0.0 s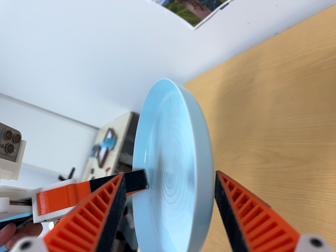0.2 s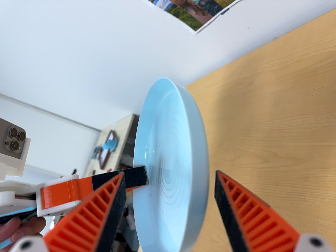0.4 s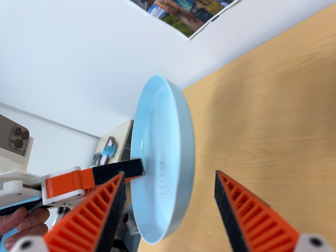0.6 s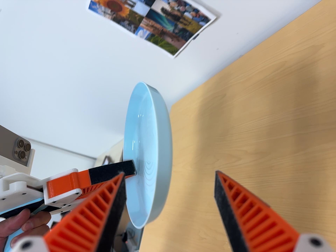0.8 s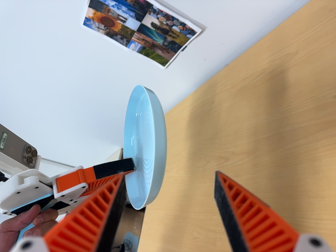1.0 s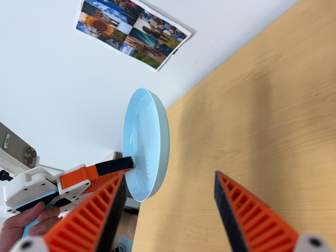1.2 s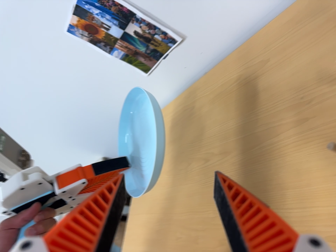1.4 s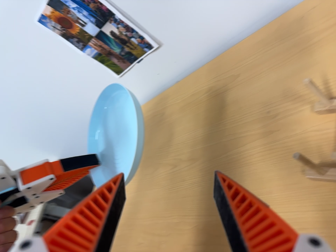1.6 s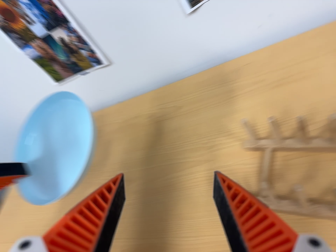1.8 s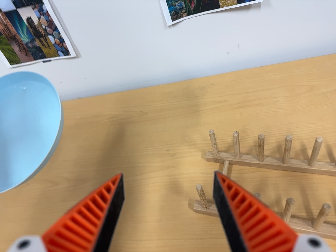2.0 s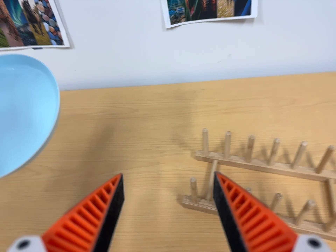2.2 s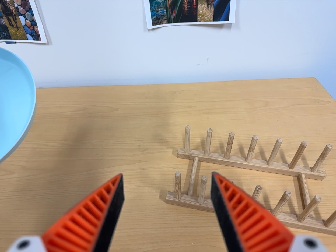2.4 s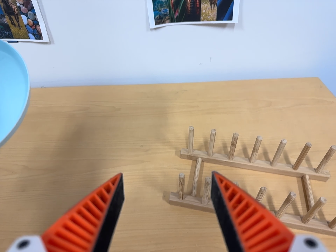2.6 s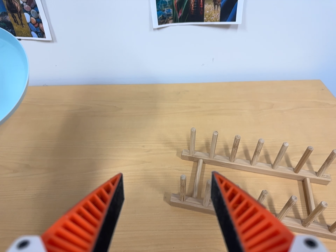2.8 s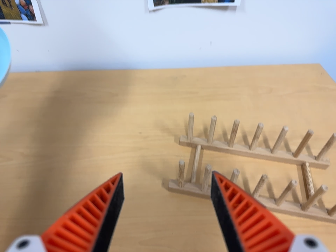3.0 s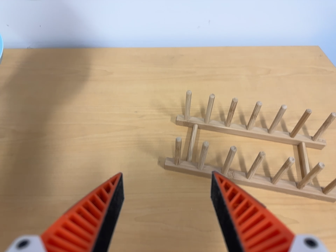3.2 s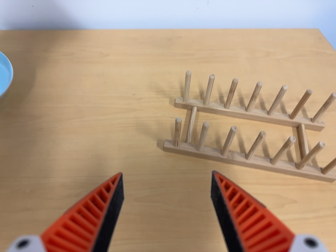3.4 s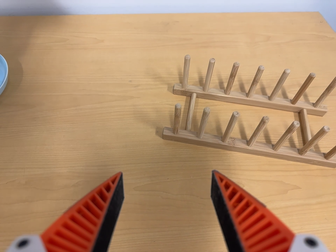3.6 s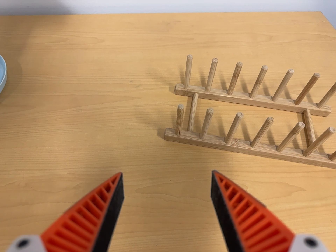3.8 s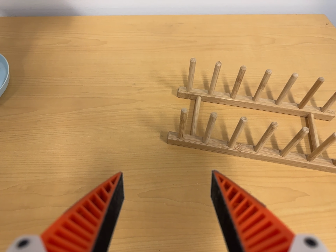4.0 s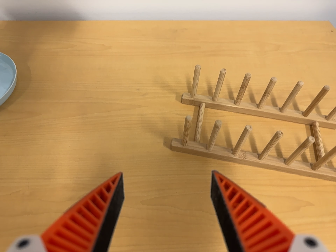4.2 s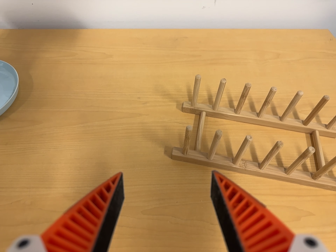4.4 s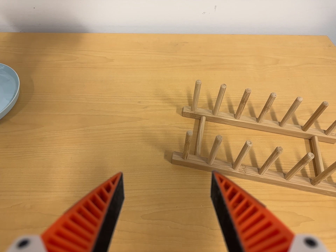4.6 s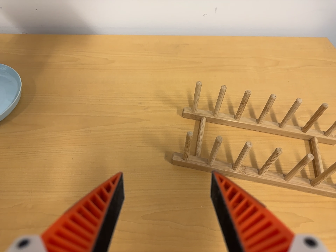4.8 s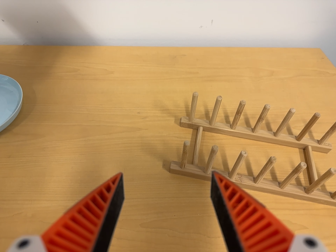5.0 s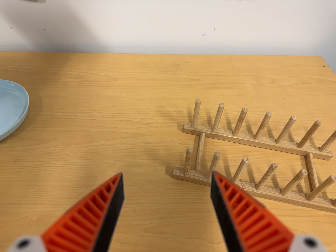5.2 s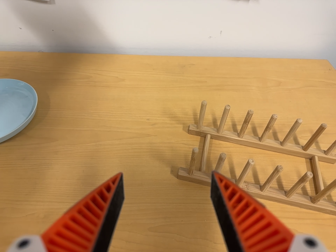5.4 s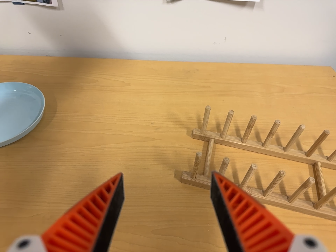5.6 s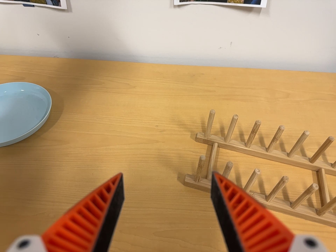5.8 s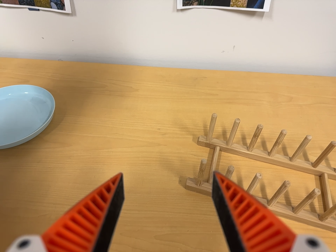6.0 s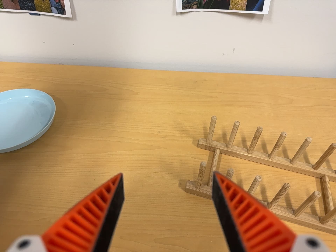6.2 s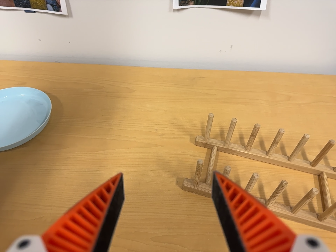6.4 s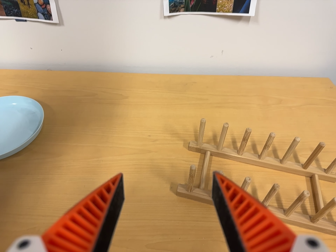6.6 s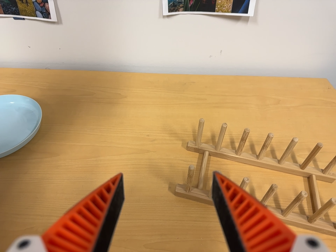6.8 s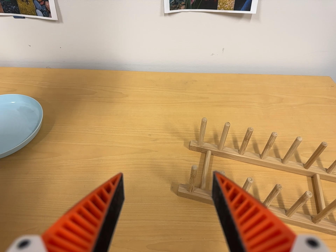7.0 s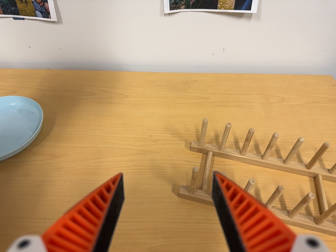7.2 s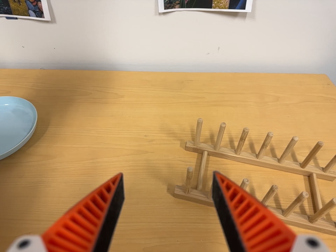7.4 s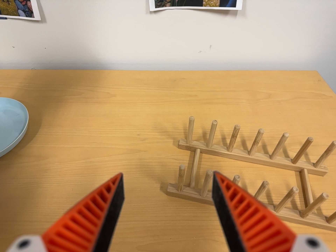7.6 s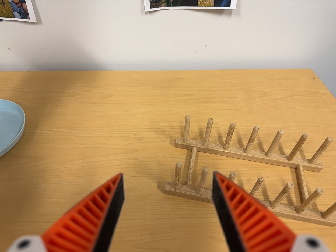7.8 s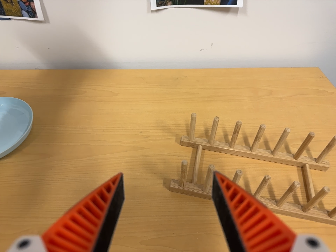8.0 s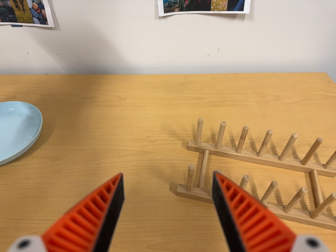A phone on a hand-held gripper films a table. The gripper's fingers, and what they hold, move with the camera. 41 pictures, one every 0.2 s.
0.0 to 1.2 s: The camera travels backward and toward the bottom of its view, about 16 cm, so what stands in front gets smaller. Its aim tips toward the top of its view by about 10 degrees.
1.2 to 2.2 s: The camera swings to its right by about 55 degrees, and the scene slides to the left. It travels to its left and toward the bottom of its view, about 20 cm. Its aim tips toward the top of its view by about 15 degrees. It rolls about its line of sight by about 30 degrees, and the scene rotates clockwise.
2.2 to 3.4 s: The camera's aim tips toward the bottom of its view by about 10 degrees, and the scene shifts upward.
3.4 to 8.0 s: The camera's aim tips toward the top of its view by about 10 degrees, and the scene shifts downward.
The film runs backward here.
